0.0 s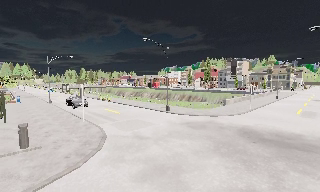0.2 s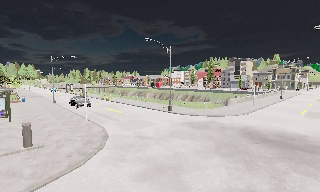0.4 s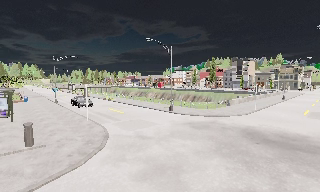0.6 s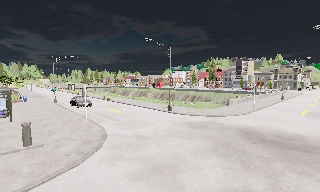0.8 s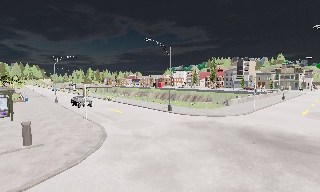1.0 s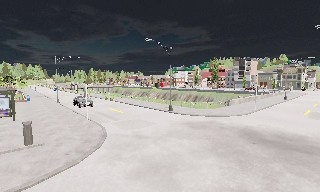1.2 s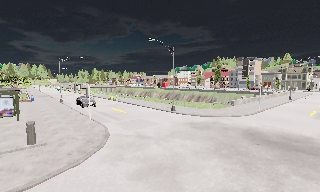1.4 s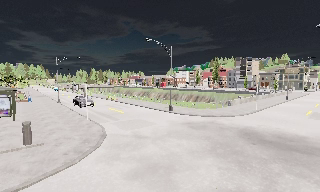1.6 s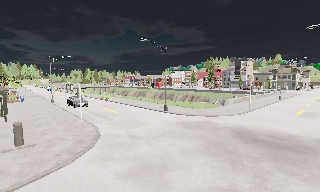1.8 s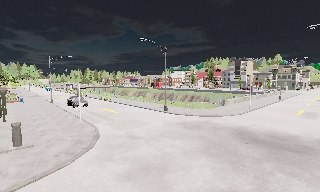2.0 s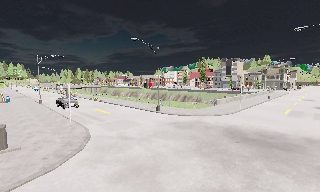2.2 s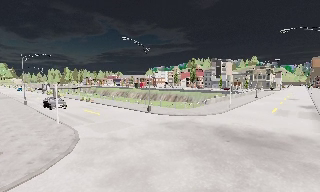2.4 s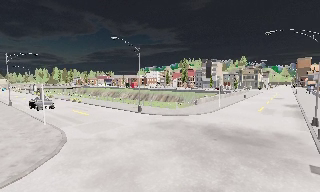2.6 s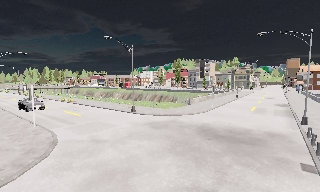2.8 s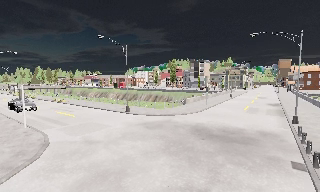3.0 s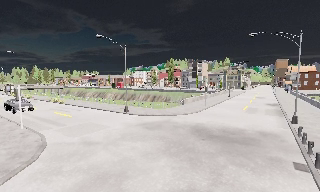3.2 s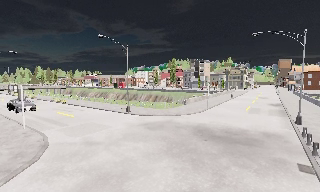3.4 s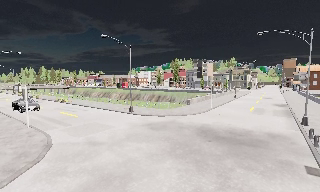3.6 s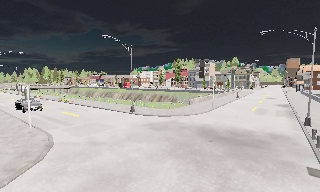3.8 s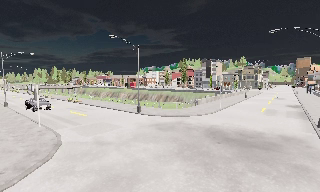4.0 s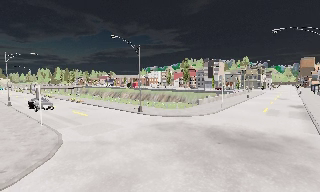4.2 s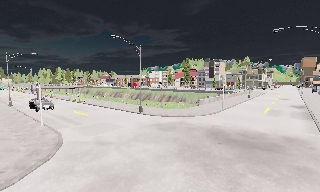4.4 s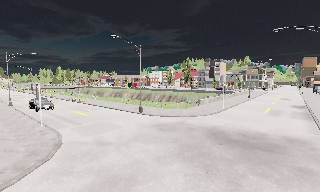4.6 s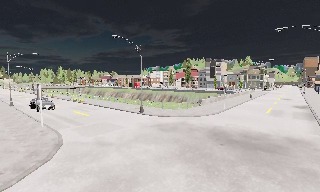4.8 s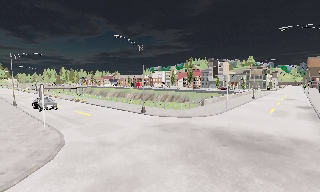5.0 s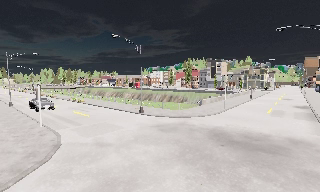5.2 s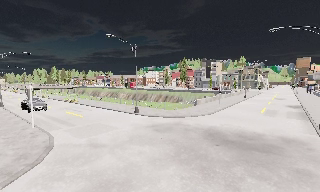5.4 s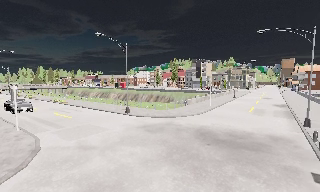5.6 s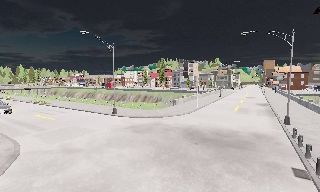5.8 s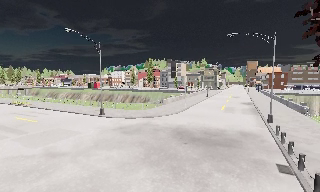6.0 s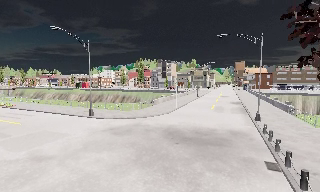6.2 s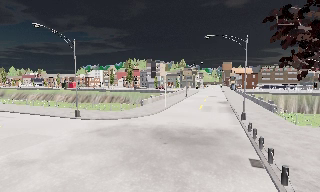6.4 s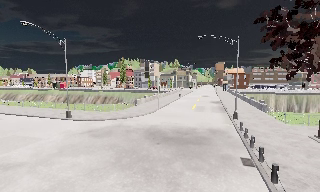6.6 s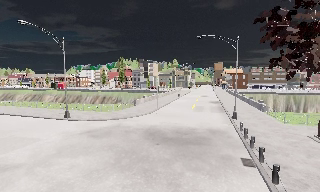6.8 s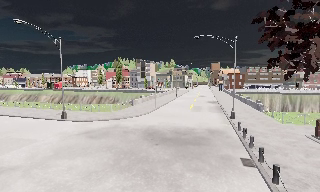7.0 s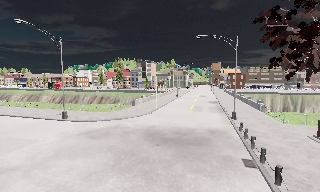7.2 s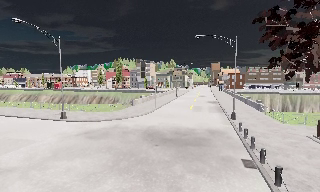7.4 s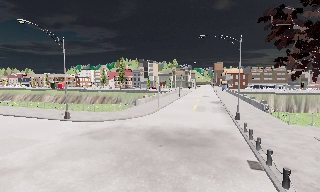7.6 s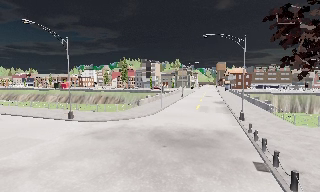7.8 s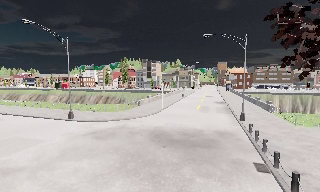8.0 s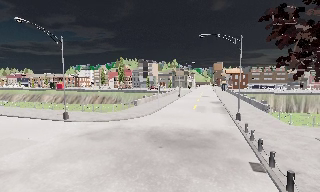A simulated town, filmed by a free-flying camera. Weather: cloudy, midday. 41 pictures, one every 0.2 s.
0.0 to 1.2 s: The camera travels to its right, about 0.5 m.
1.2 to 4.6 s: The camera travels forward and to its right, about 1 m, so what stands in front looms larger.
4.6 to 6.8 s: The scene slides to the left, as the camera pans about 25 degrees to its right. It travels forward, about 0.5 m, so what stands in front looms larger.
6.8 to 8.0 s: The camera shifts only a little, or ends up much as it began.
The film runs forward here.
